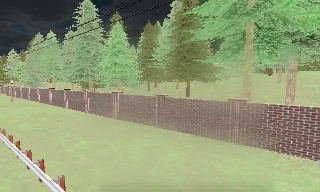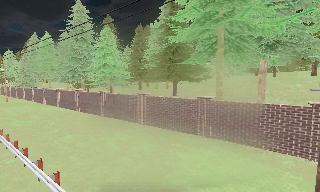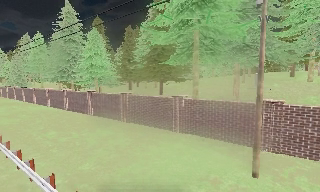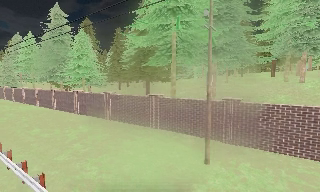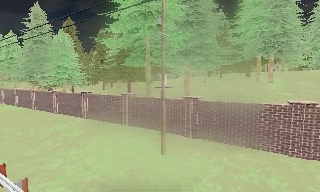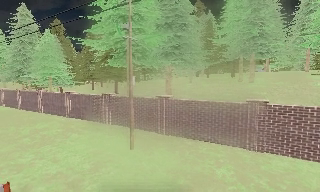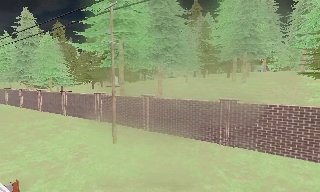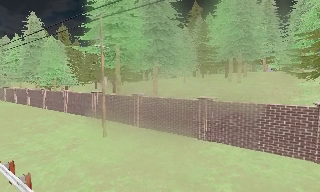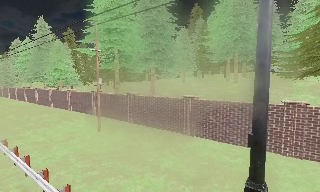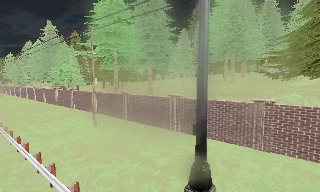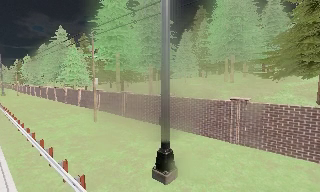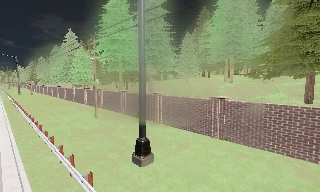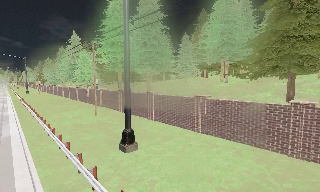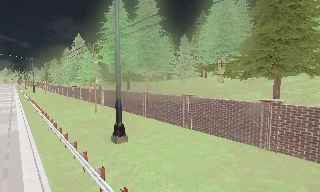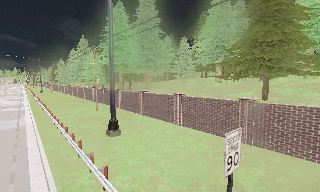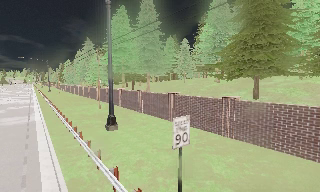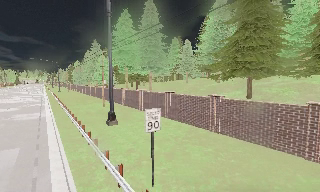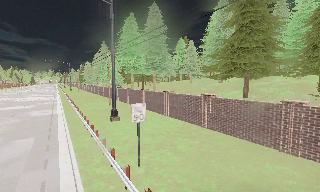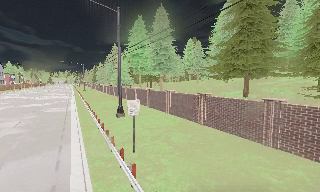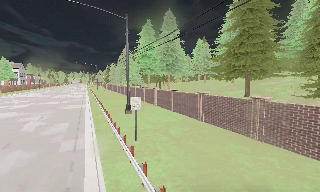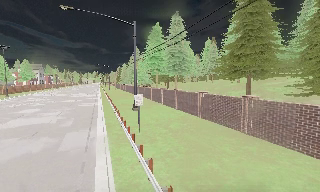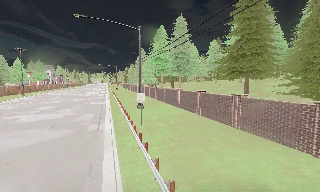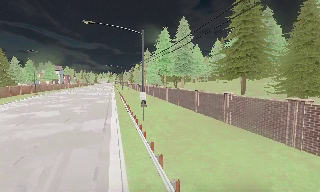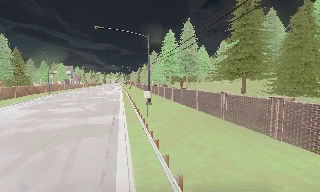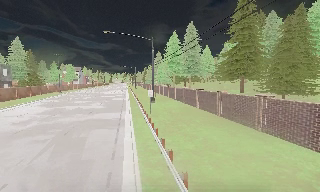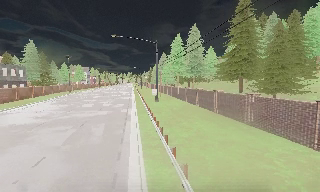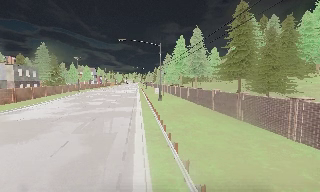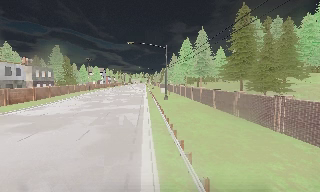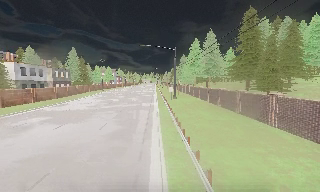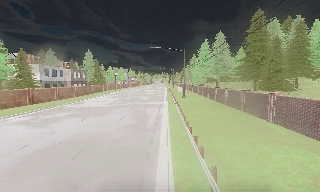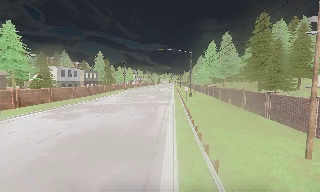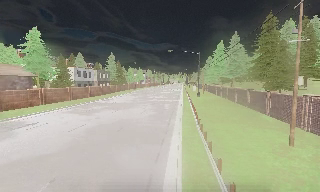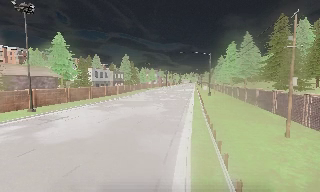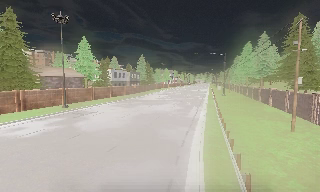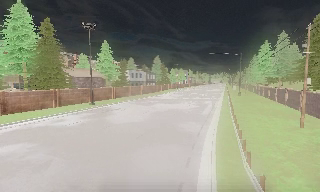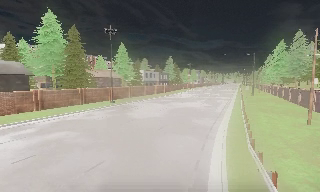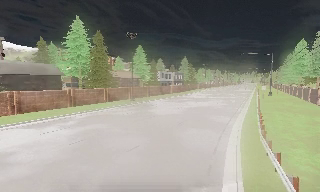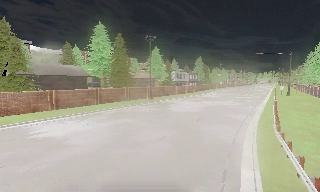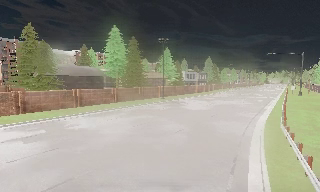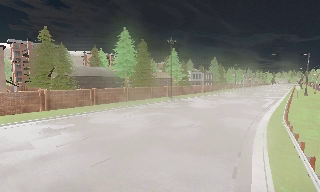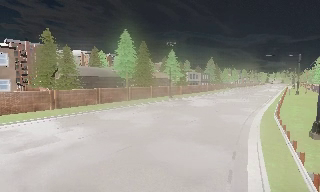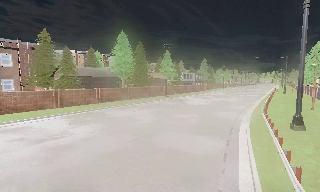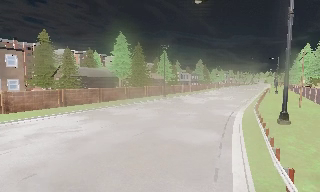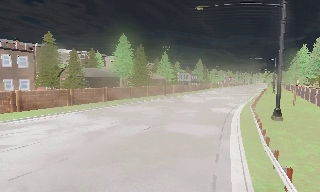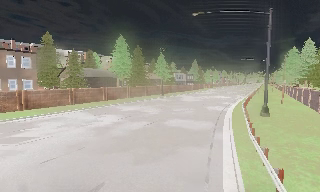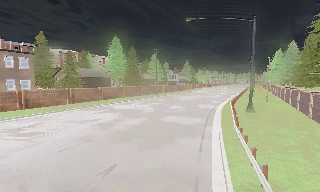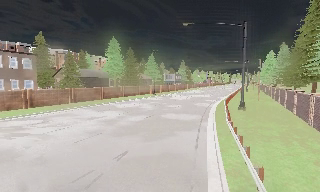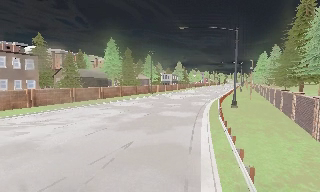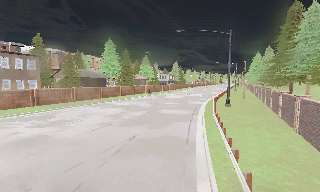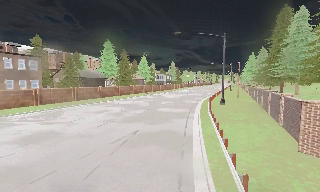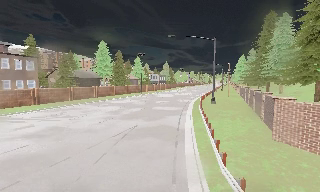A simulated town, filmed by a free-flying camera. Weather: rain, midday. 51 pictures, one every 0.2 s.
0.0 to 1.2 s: The camera travels to its right and backward, about 9 m, so close, fixed things drift to the left.
1.2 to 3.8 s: The camera pans to its left, which is counterclockwise from overhead, by about 35 degrees. It travels backward and to its right, about 20 m.
3.8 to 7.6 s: The camera pans to its left, which is counterclockwise from overhead, by about 65 degrees. It travels backward, about 35 m.
7.6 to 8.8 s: The camera travels backward and to its left, about 9 m, so what stands in front gets smaller.
8.8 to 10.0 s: The camera pans to its right, which is clockwise from overhead, by about 10 degrees. It travels backward, about 8 m, so what stands in front gets smaller.
The film runs backward here.
